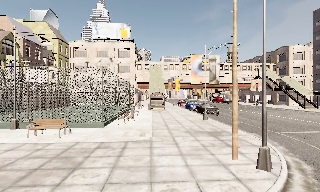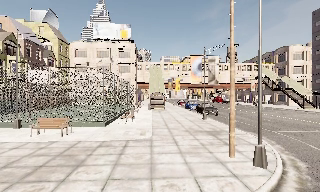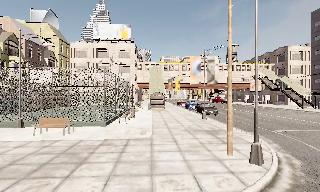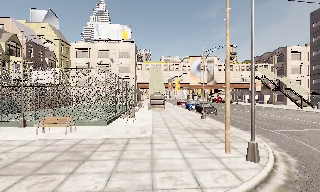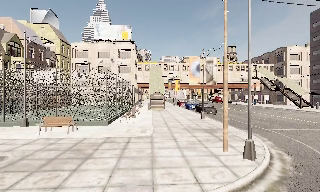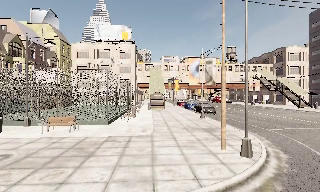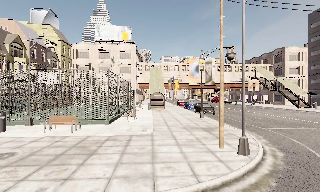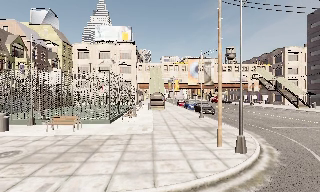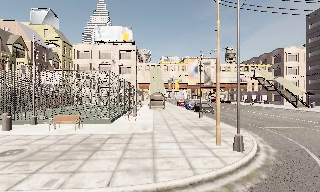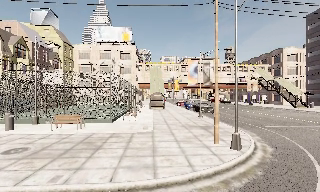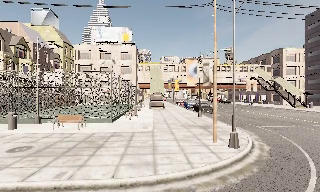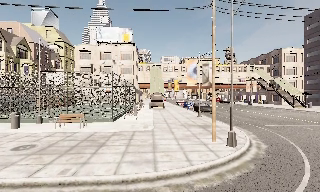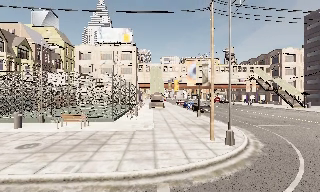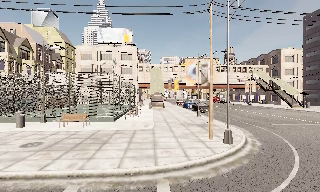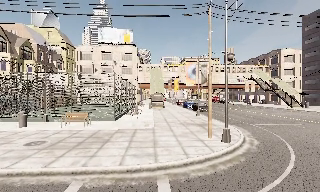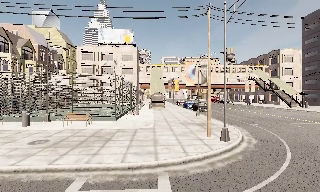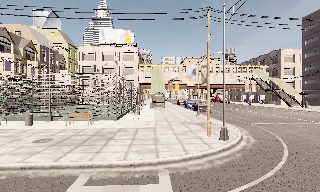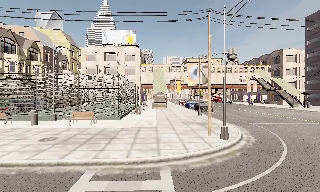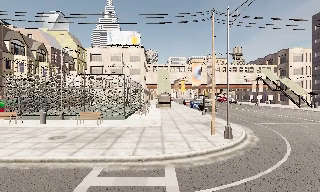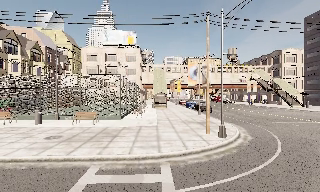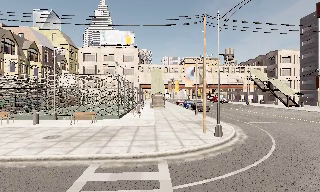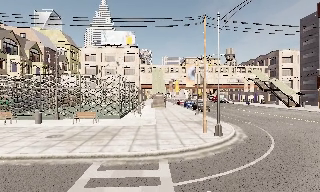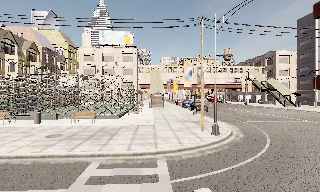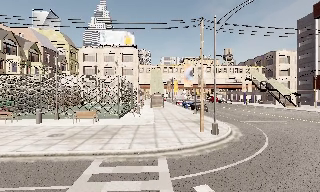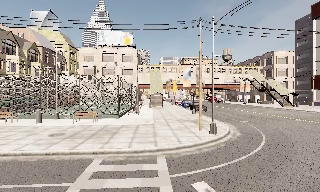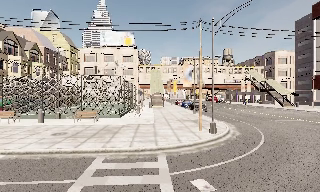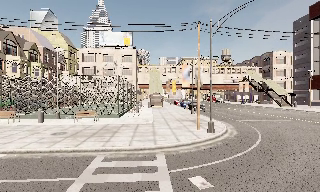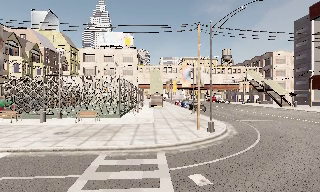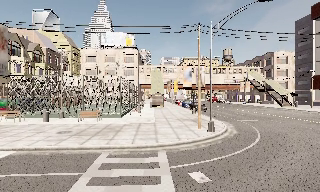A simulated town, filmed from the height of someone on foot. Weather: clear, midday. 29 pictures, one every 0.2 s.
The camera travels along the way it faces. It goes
backward.
0.0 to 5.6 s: The camera travels backward, about 5 m, so what stands in front gets smaller.
The film runs backward here.
